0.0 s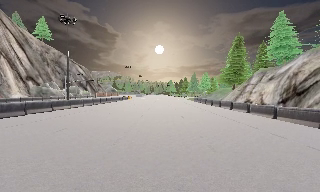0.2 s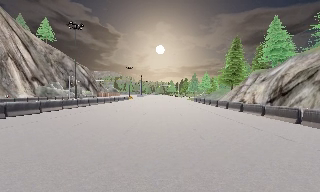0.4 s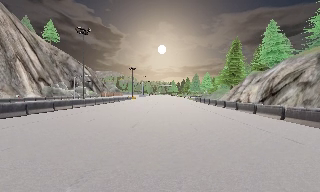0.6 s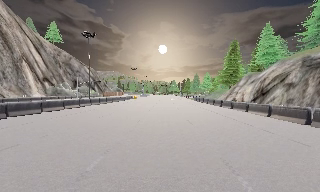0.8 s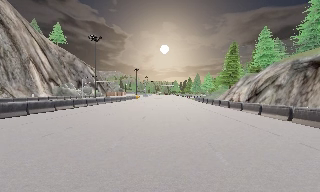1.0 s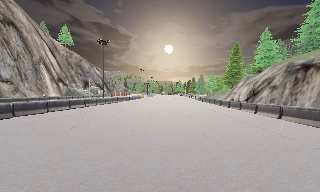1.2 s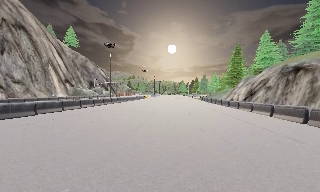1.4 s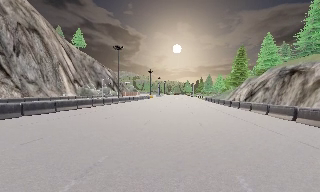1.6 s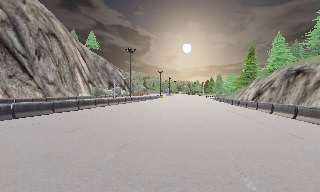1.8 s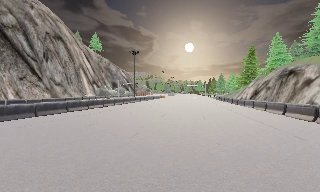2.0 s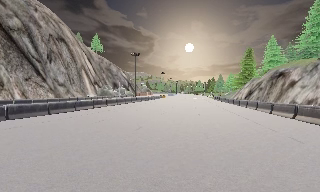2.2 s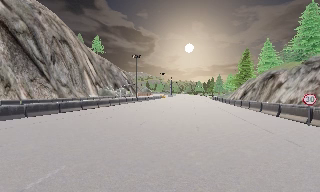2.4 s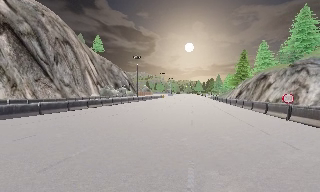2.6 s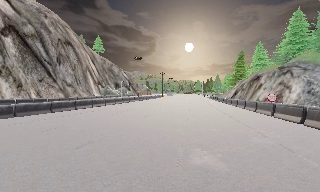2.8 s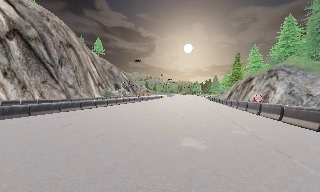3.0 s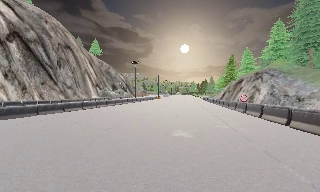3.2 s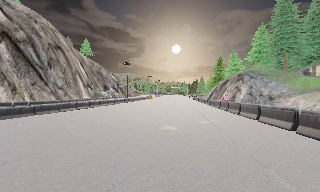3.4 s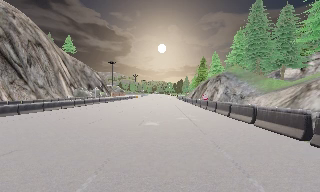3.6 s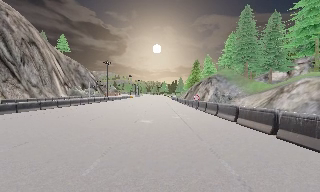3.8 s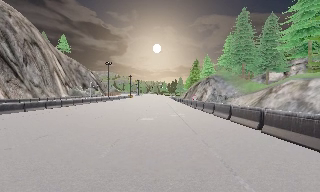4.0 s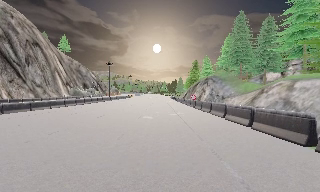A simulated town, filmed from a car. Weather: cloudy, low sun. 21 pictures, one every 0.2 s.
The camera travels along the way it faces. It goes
backward.
0.0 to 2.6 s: The camera pans to its left, which is counterclockwise from overhead, by about 10 degrees. It travels backward, about 20 m, so what stands in front gets smaller.
2.6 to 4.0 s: The camera pans to its right, which is clockwise from overhead, by about 10 degrees. It travels backward, about 9 m, so what stands in front gets smaller. It loses speed.
The film runs backward here.
